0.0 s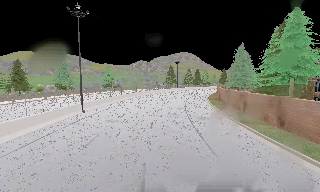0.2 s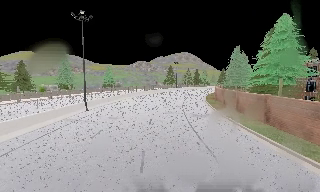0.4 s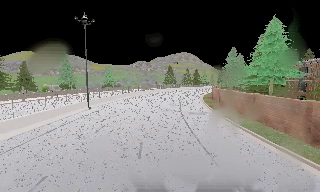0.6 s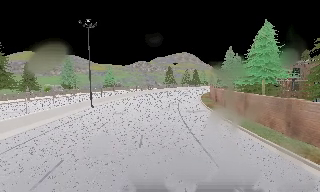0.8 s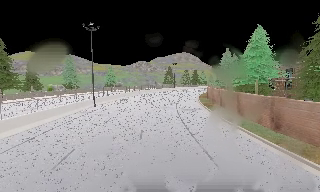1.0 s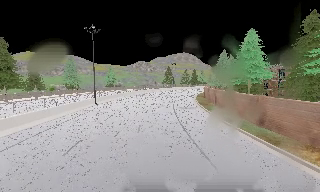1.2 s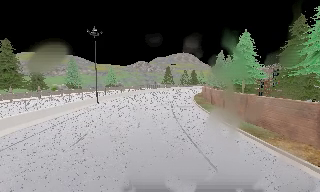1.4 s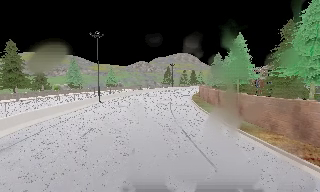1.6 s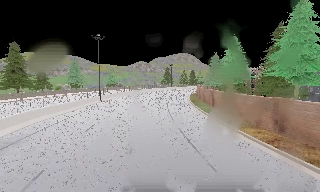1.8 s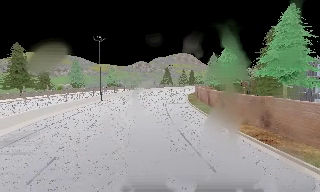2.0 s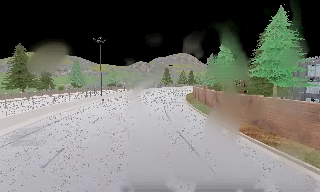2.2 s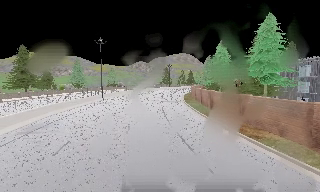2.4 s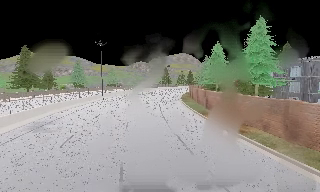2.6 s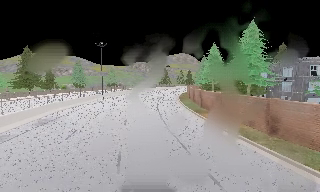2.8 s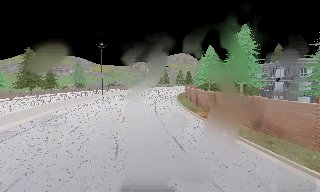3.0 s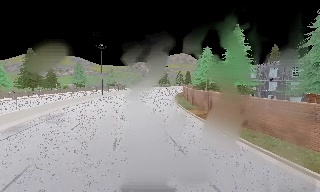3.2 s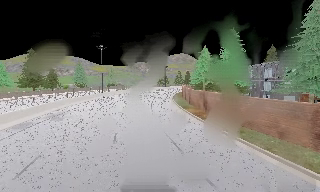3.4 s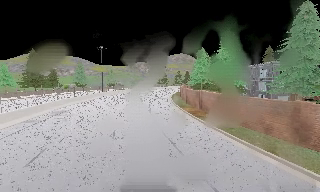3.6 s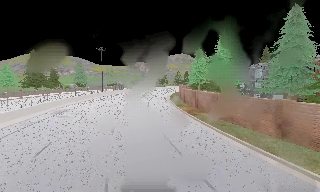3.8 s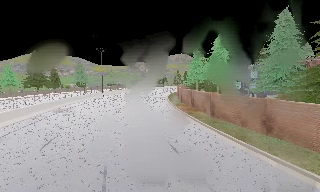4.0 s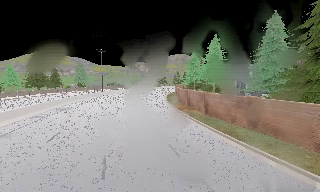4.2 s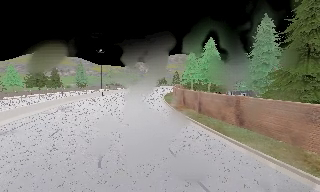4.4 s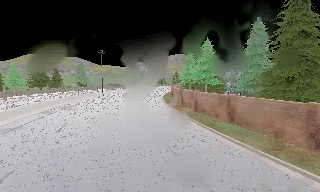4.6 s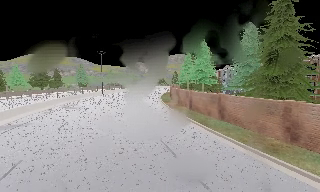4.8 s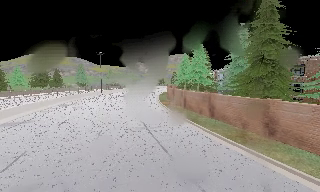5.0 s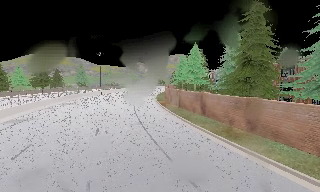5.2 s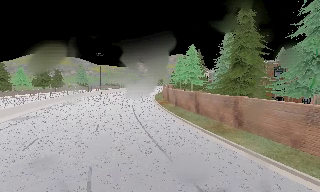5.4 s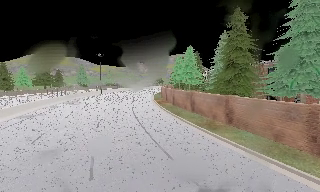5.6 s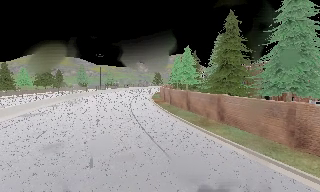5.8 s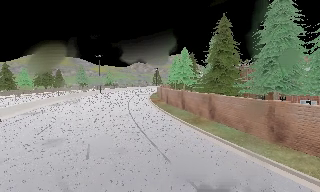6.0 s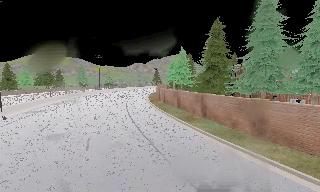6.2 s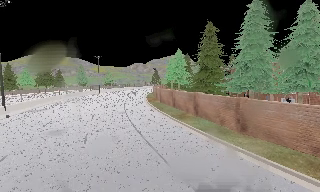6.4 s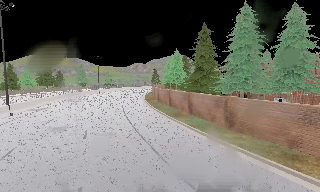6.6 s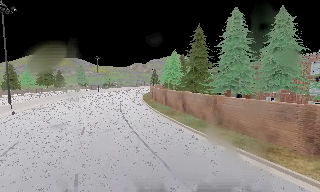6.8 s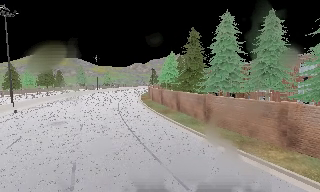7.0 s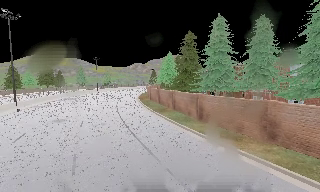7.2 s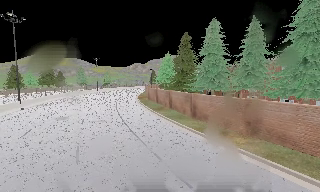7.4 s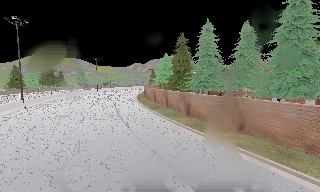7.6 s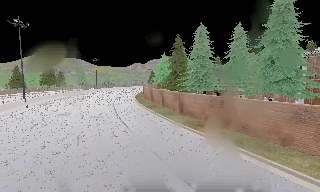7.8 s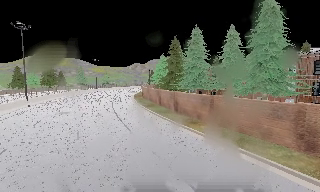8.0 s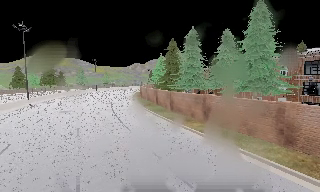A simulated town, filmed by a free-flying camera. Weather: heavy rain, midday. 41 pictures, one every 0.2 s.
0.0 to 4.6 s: The camera travels backward, about 25 m, so what stands in front gets smaller.
4.6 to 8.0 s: The camera travels backward and to its right, about 17 m, so what stands in front gets smaller.
The film runs backward here.
